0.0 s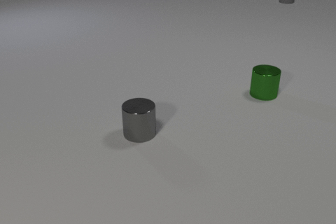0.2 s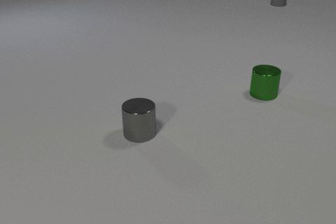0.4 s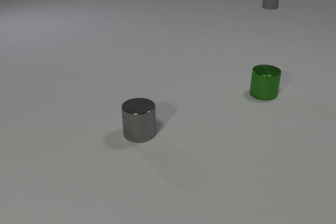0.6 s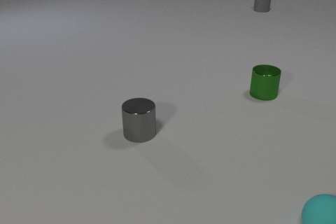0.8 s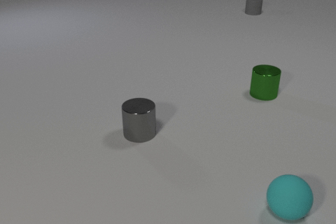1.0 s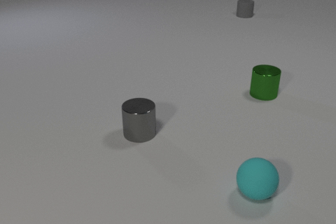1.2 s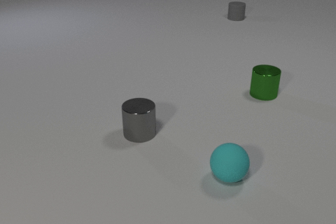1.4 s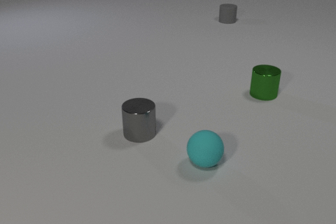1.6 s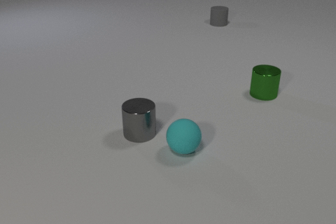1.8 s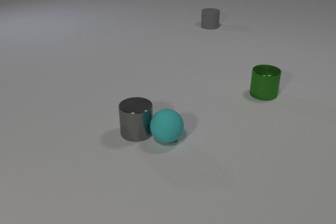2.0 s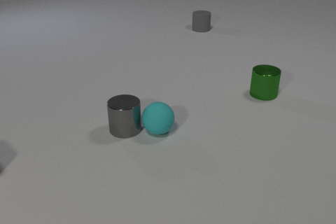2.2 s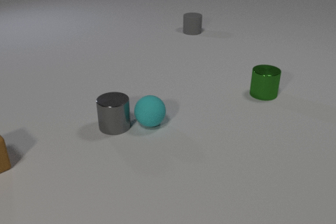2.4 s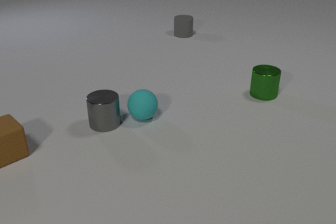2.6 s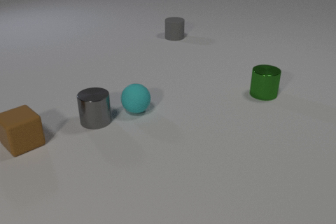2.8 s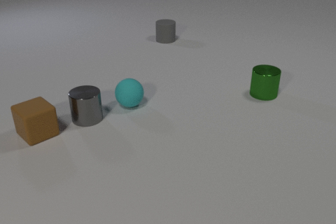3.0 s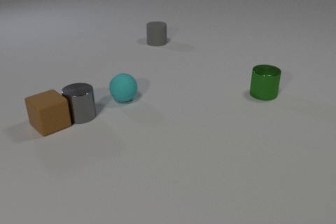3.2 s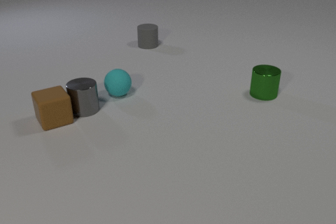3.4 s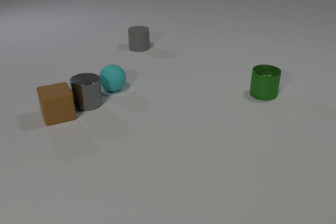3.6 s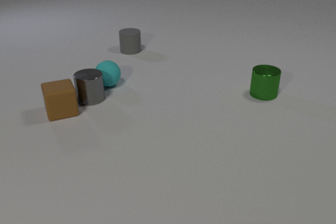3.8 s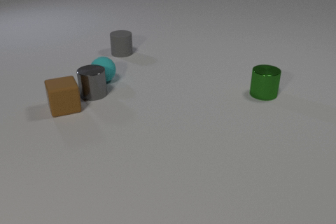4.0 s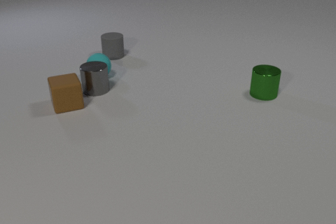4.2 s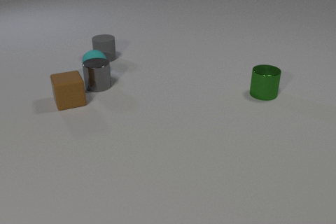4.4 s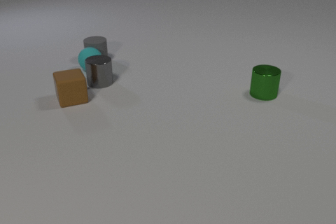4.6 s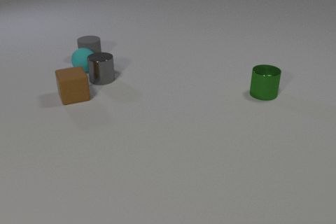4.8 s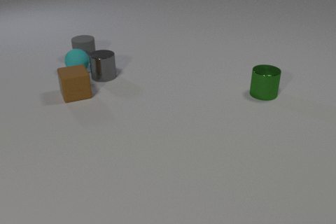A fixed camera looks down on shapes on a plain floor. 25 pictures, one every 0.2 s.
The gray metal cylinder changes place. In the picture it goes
away from the camera.
0.0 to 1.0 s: The cyan rubber sphere comes in at the right edge, rolls to the left and away from the camera. The gray rubber cylinder slides toward the camera and to the left.
1.0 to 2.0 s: The cyan rubber sphere rolls to the left and away from the camera. The gray metal cylinder slides to the left and away from the camera. The gray rubber cylinder slides toward the camera and to the left. The cyan rubber sphere and the gray metal cylinder collide.
2.0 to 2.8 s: The cyan rubber sphere rolls away from the camera and to the left. The gray metal cylinder slides to the left and away from the camera. The gray rubber cylinder slides to the left and toward the camera. The brown rubber cube comes in at the left edge, slides to the right and away from the camera.
2.8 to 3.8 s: The cyan rubber sphere rolls away from the camera and to the left. The gray metal cylinder slides away from the camera. The gray rubber cylinder slides to the left and toward the camera. The brown rubber cube slides away from the camera and to the right. The gray metal cylinder and the brown rubber cube collide.
3.8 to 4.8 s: The cyan rubber sphere rolls away from the camera and to the left. The gray metal cylinder slides away from the camera. The gray rubber cylinder slides to the left. The brown rubber cube slides away from the camera and to the right. The cyan rubber sphere and the gray rubber cylinder collide.
What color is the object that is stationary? green.
How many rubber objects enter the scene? 2.
What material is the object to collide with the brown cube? metal.
